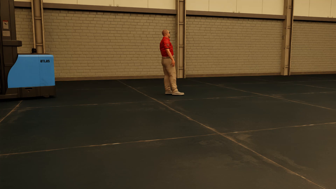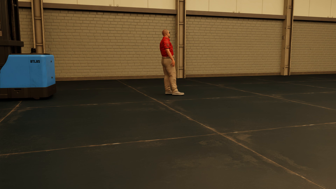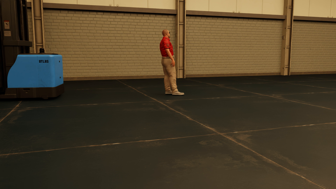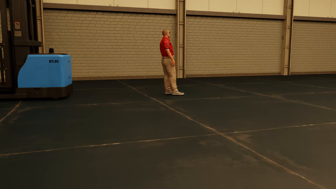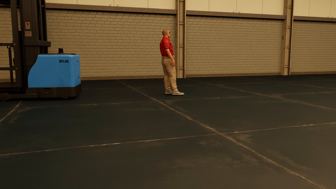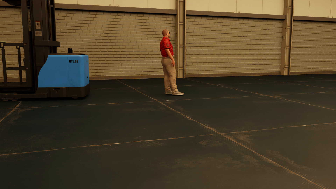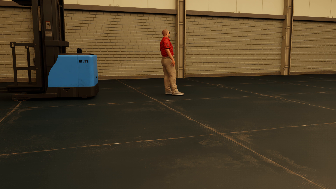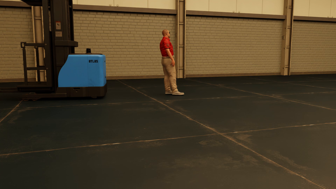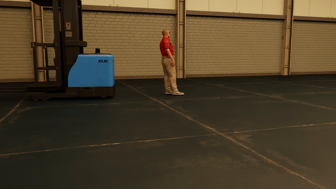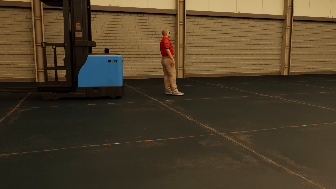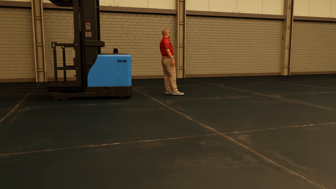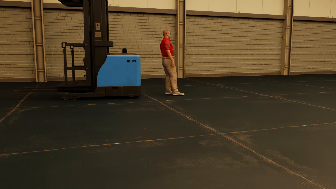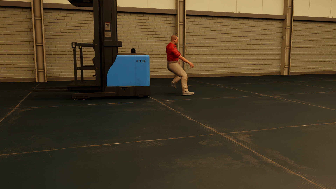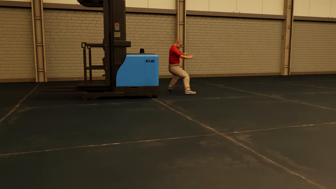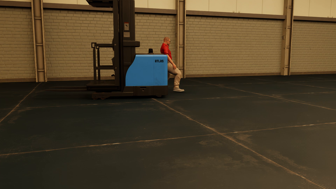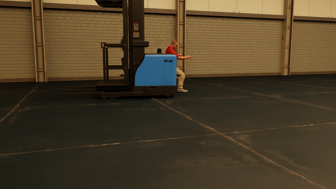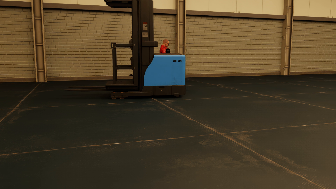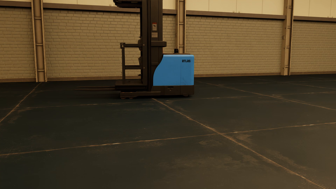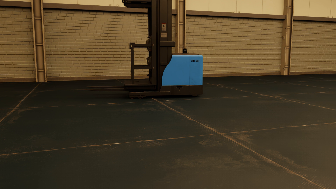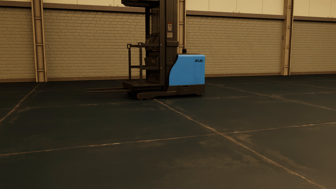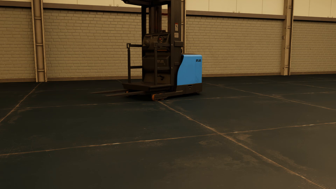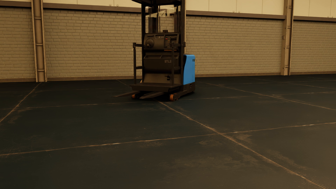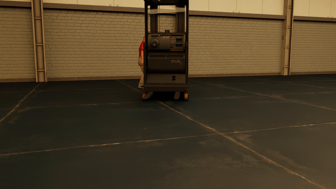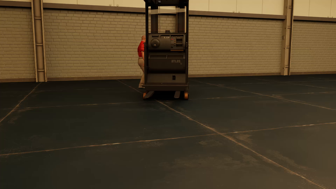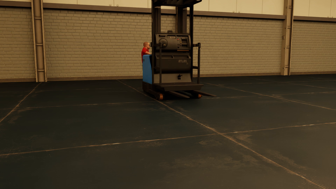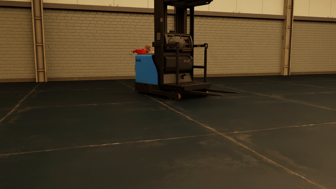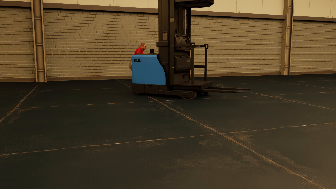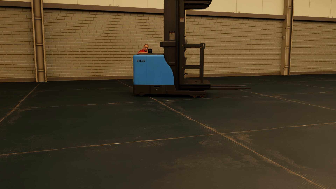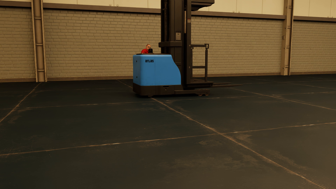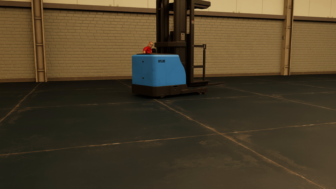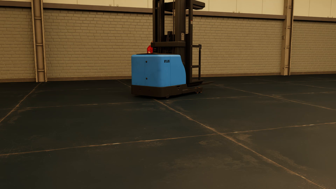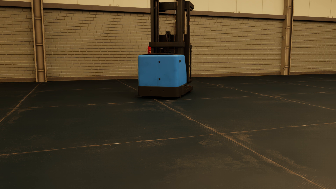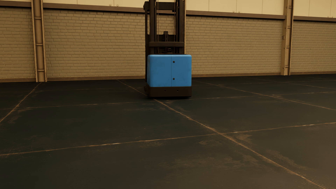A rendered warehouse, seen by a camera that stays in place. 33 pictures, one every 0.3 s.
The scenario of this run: Near miss between a forklift and a person.
